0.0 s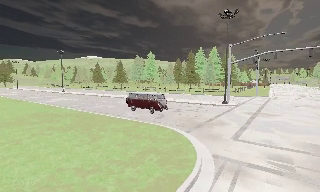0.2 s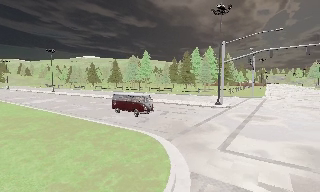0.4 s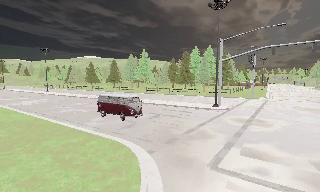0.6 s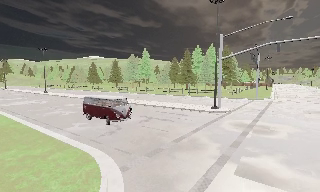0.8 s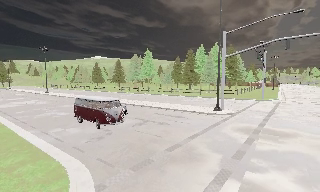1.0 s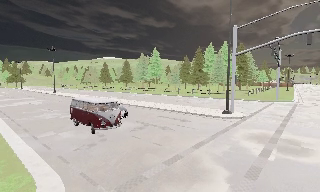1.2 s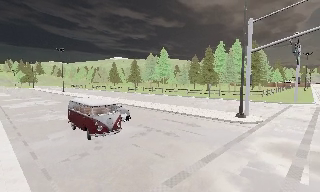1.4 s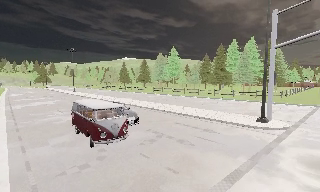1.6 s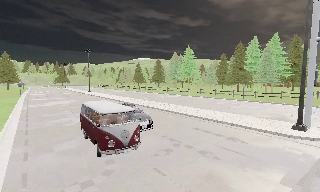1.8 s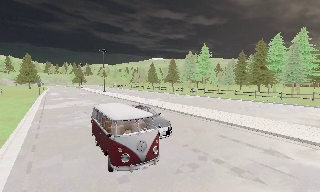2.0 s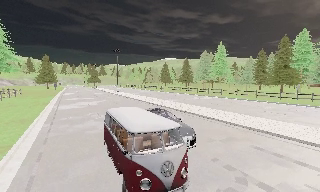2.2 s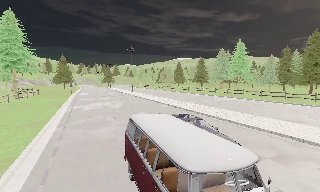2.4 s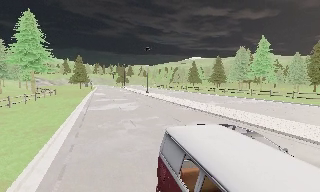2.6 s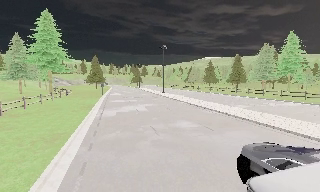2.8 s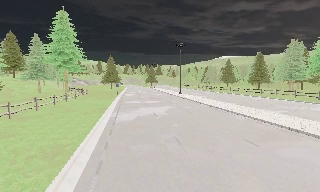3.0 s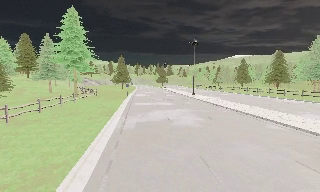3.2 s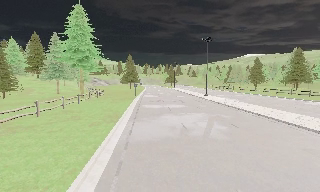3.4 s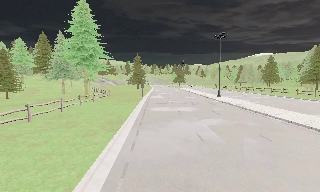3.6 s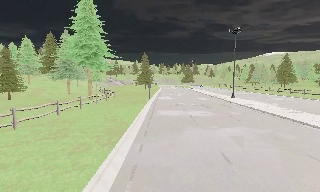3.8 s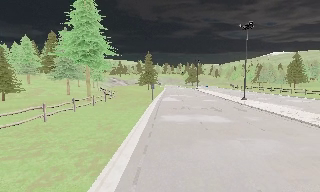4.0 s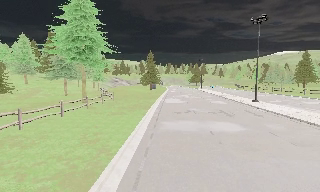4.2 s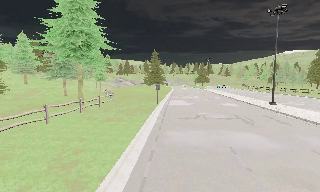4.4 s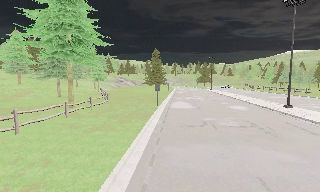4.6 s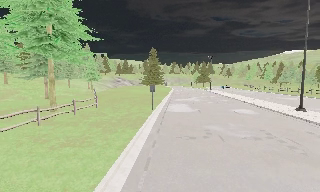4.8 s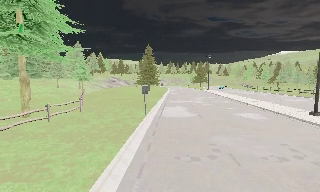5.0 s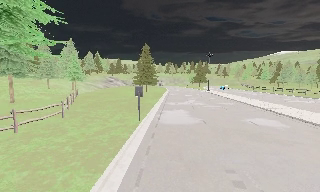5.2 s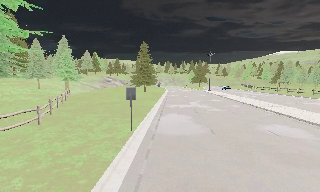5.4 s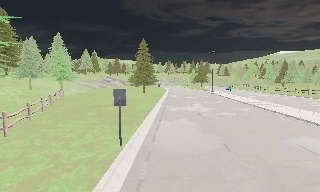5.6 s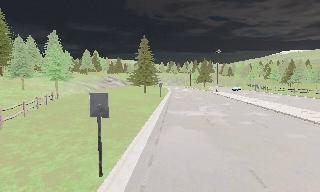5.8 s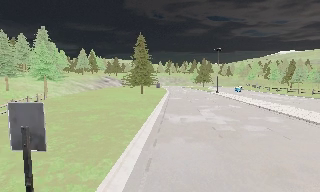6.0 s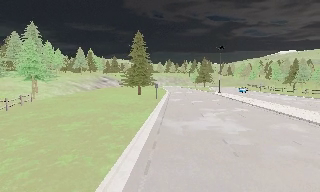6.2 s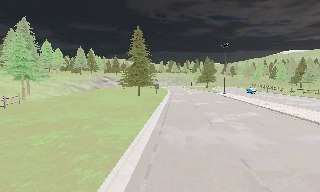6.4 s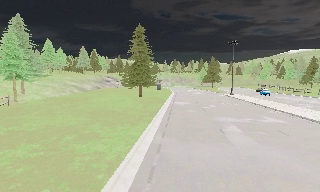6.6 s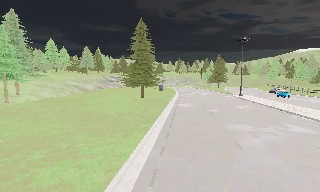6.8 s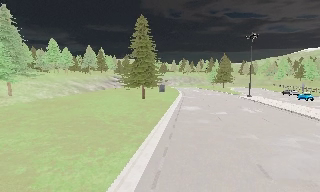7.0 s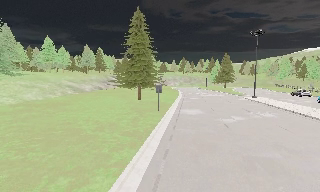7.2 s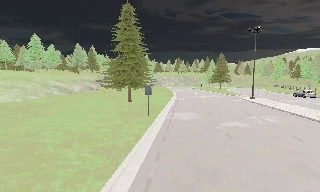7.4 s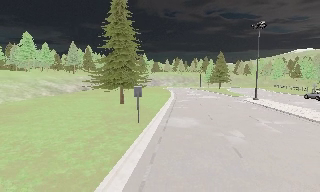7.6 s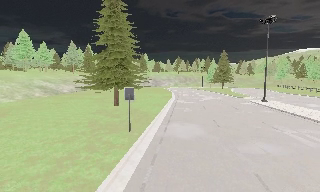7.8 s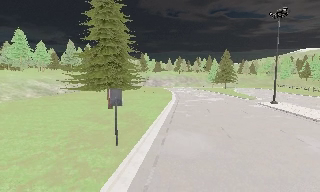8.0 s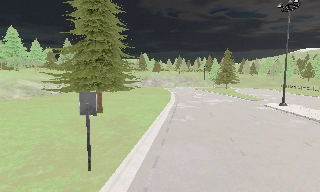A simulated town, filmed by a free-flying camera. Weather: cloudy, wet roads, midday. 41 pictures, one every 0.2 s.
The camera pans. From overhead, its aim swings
counterclockwise.
0.0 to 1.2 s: The camera travels forward and to its right, about 9 m, so what stands in front looms larger.
1.2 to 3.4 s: The camera swings to its left by about 45 degrees, and the scene slides to the right. It travels forward, about 19 m. It gains speed.
3.4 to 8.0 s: The camera travels forward, about 50 m, so what stands in front looms larger.
The film runs backward here.
